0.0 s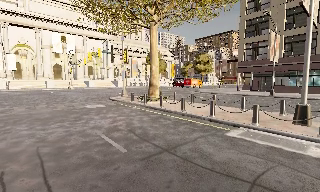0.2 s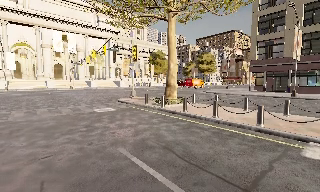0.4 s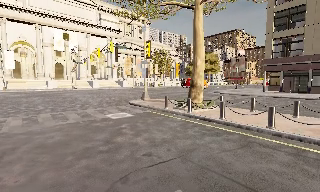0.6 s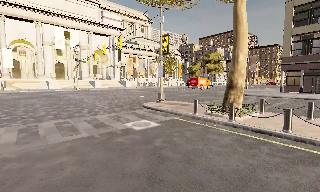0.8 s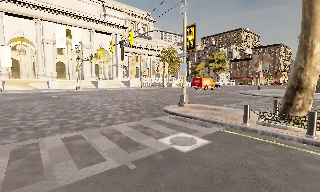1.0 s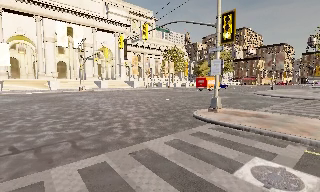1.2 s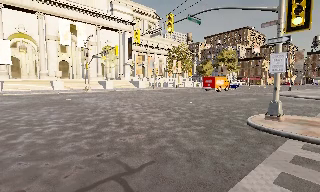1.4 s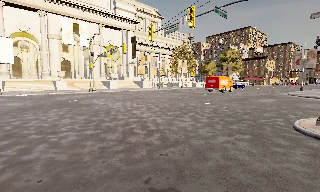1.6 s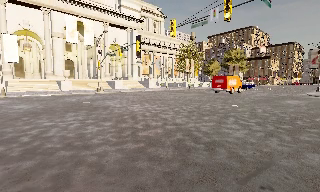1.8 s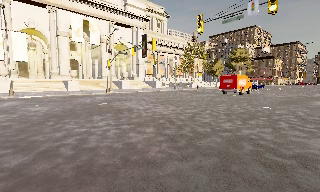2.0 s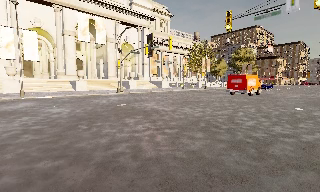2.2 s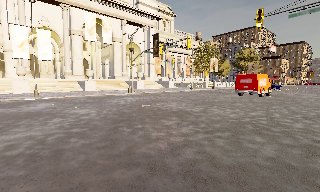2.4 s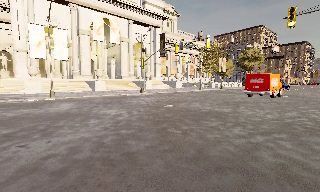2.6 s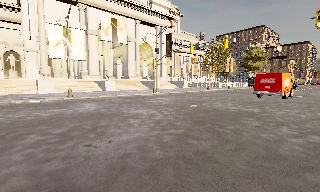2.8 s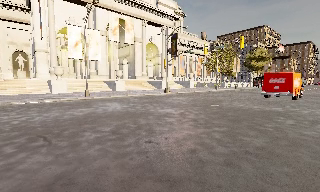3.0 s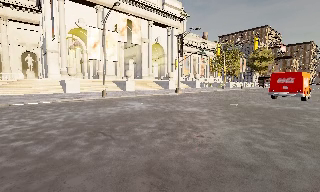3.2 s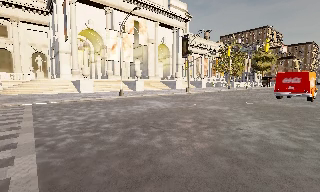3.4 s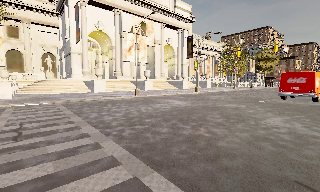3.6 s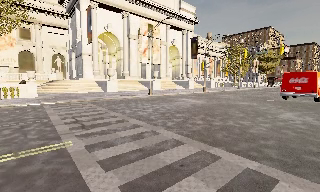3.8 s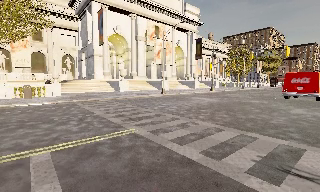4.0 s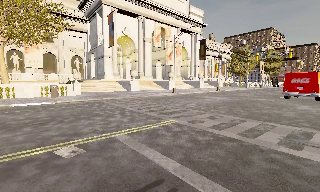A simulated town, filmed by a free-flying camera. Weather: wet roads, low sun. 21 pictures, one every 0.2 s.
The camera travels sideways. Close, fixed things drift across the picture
to the right.
0.0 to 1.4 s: The camera travels forward and to its left, about 14 m, so what stands in front looms larger.
1.4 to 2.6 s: The camera travels to its left, about 10 m, so close, fixed things drift to the right.
2.6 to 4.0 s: The camera travels to its left and backward, about 12 m, so close, fixed things drift to the right.
The film runs backward here.
